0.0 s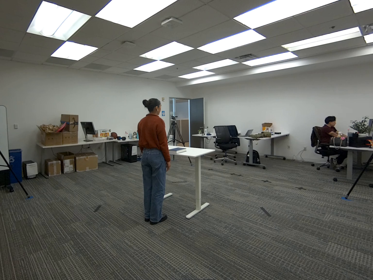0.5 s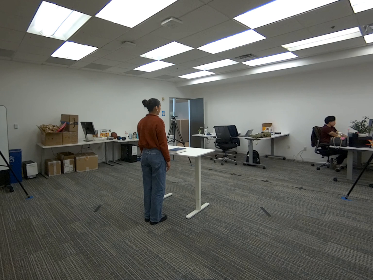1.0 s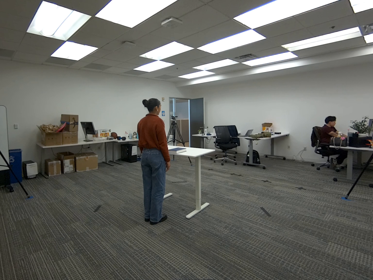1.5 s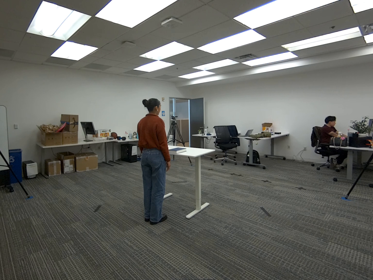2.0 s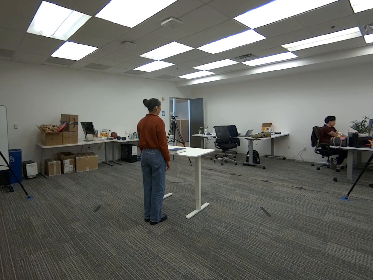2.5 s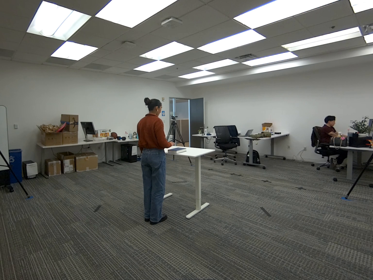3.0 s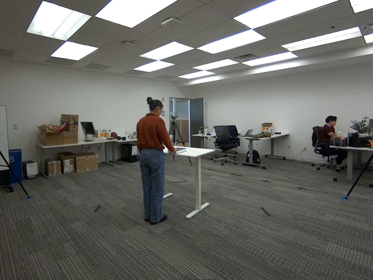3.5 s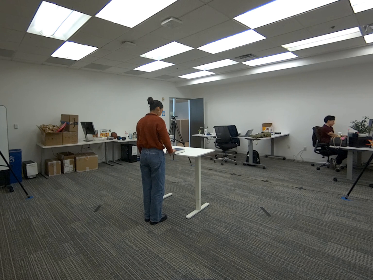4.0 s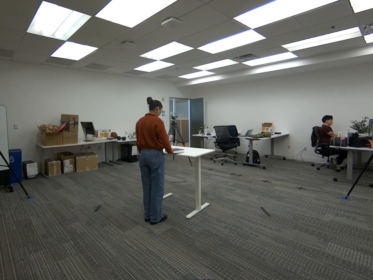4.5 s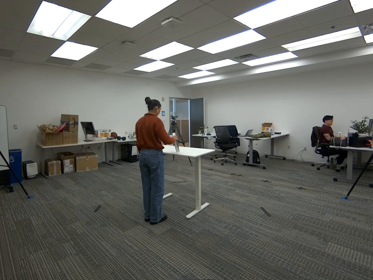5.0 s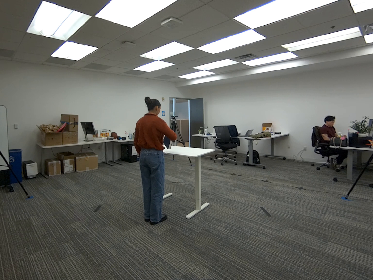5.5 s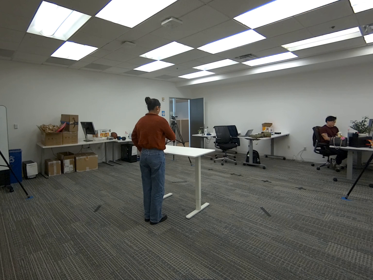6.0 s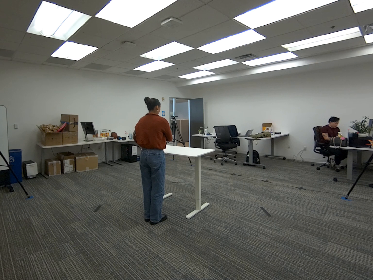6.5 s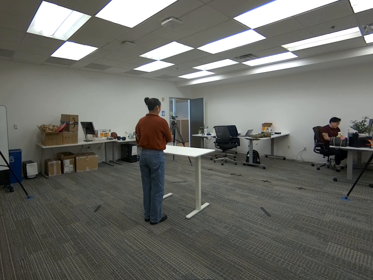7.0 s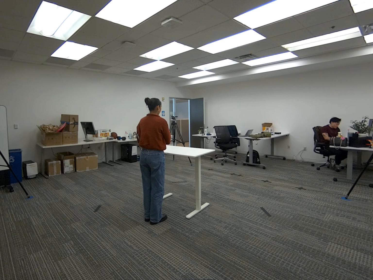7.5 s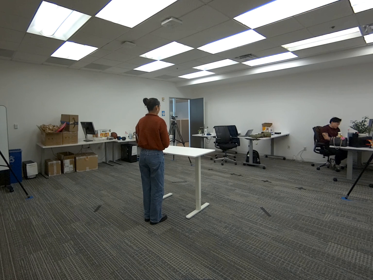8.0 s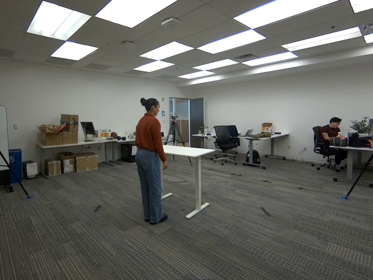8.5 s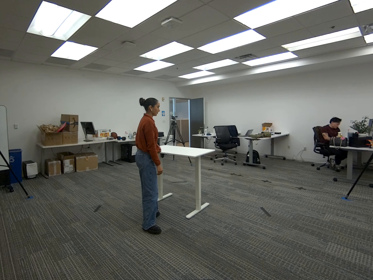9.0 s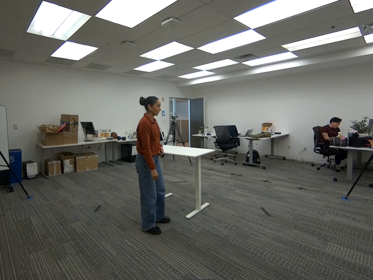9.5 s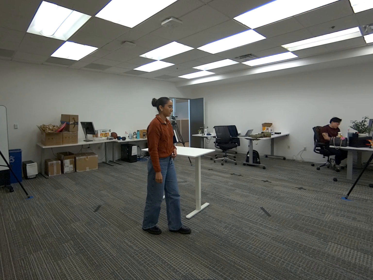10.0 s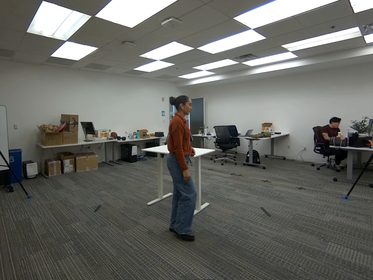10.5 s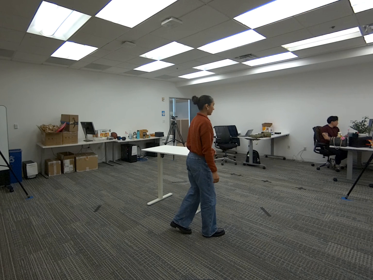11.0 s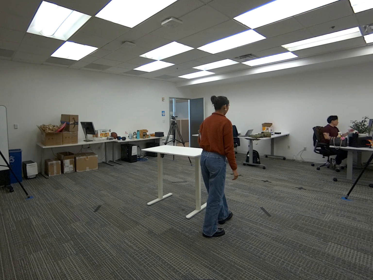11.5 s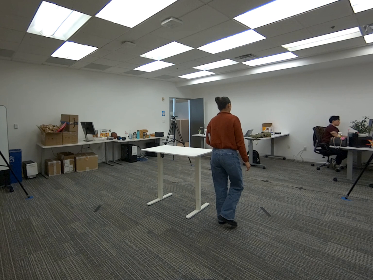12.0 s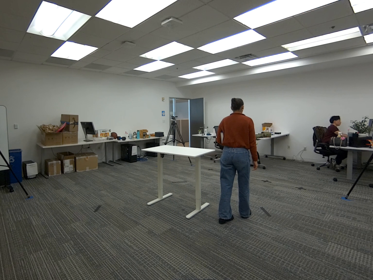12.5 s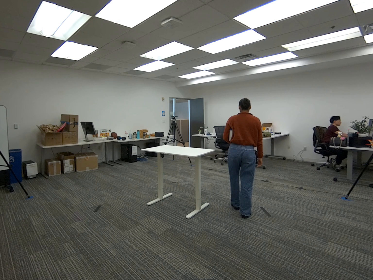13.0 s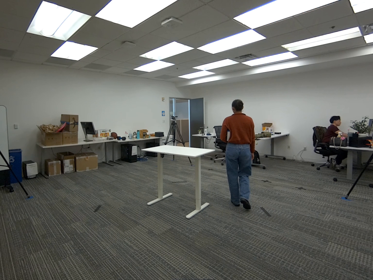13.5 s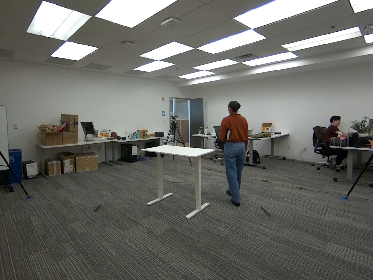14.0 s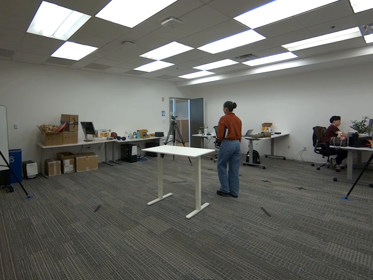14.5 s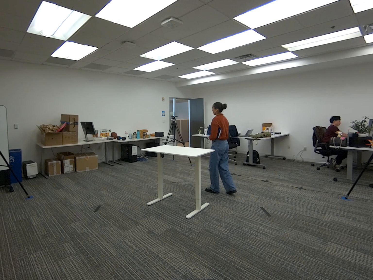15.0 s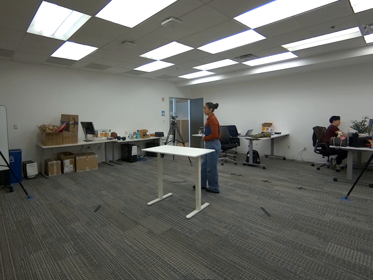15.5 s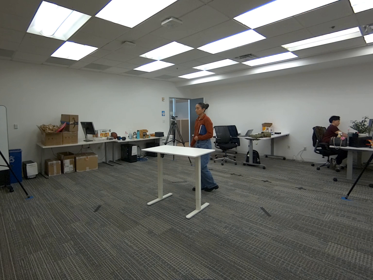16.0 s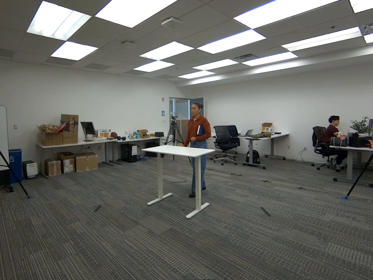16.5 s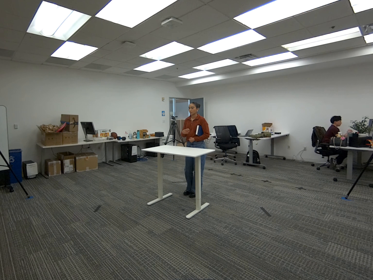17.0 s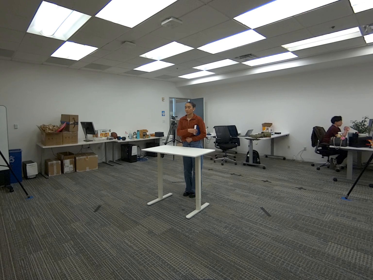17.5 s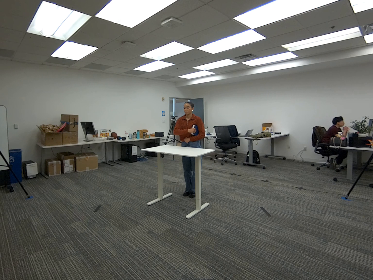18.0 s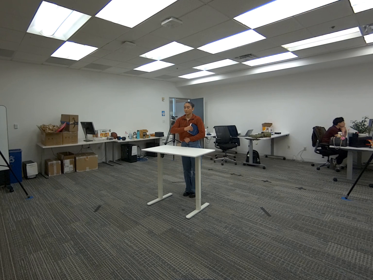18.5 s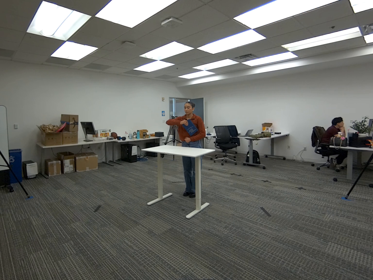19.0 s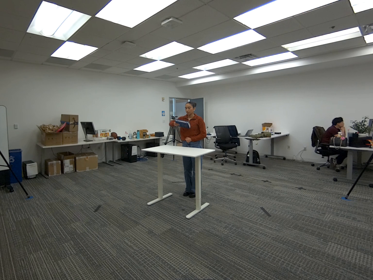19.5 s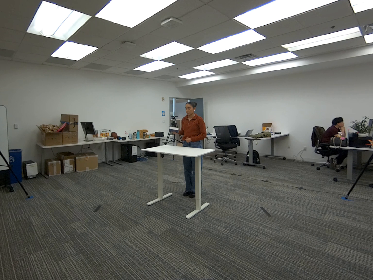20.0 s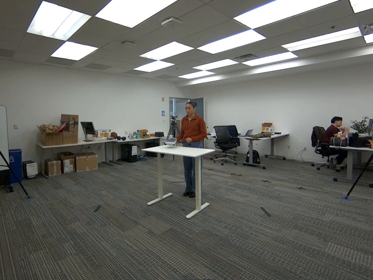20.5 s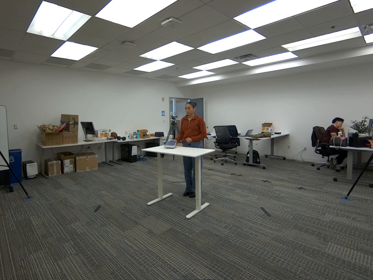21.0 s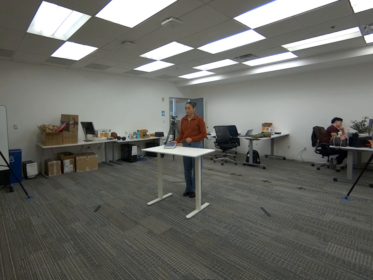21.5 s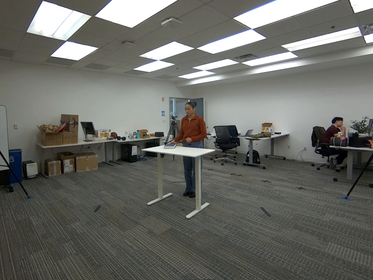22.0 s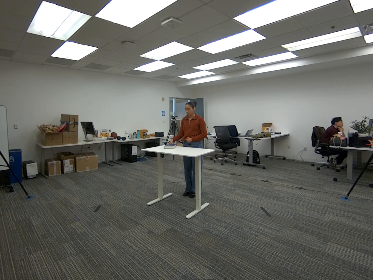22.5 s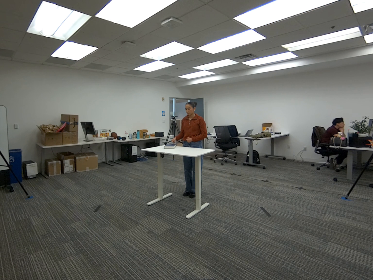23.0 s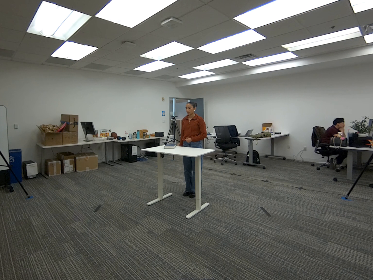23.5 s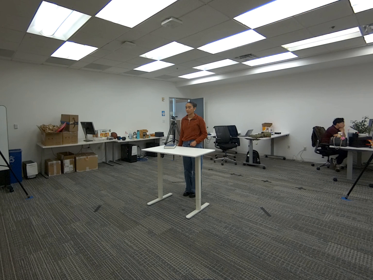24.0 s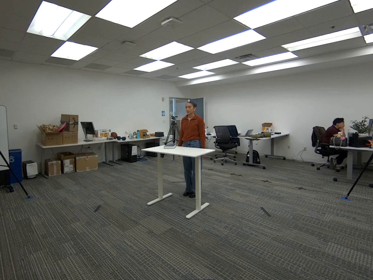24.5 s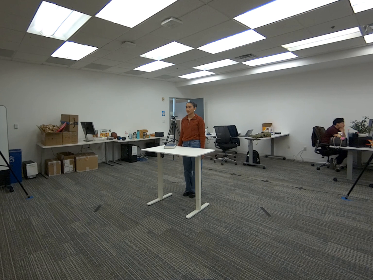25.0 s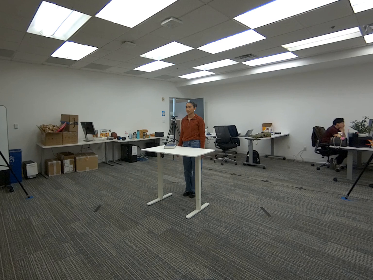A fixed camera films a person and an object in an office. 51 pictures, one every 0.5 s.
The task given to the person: Pick up the dark blue book with your right hand from the white desk and tuck the book under your left arm, walk around and then place the book back to the white desk with your right hand.
